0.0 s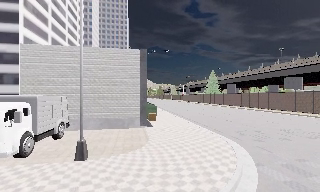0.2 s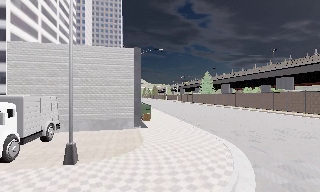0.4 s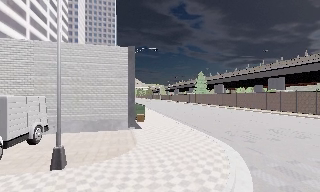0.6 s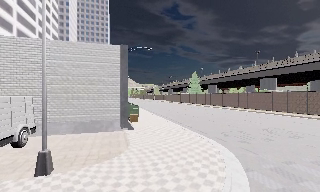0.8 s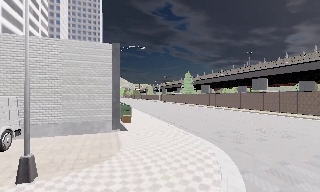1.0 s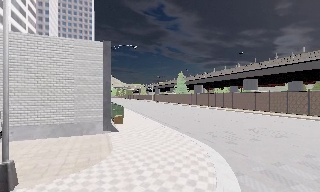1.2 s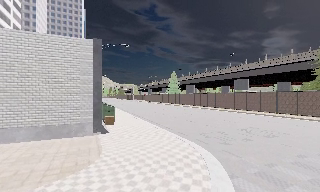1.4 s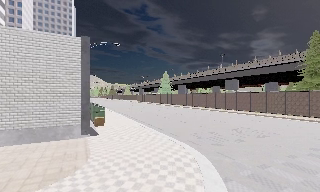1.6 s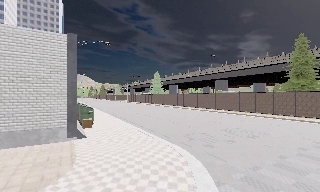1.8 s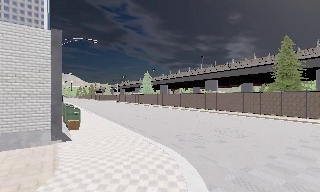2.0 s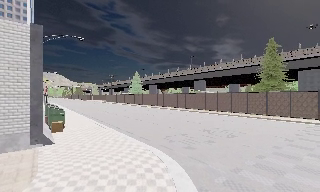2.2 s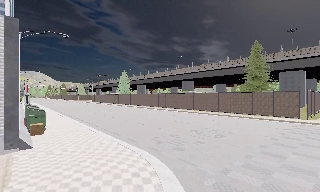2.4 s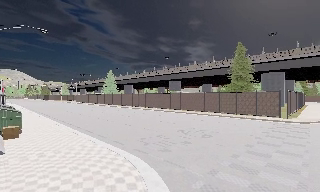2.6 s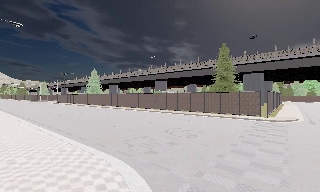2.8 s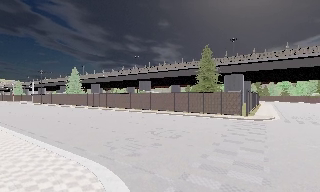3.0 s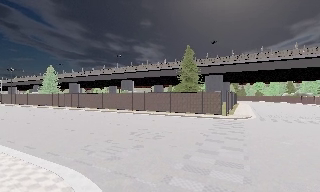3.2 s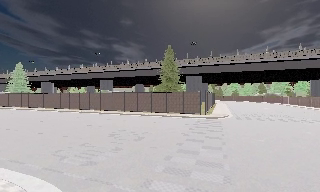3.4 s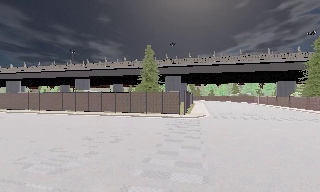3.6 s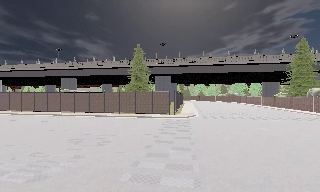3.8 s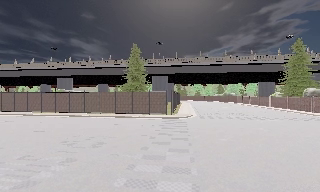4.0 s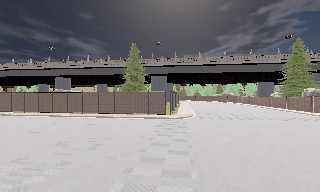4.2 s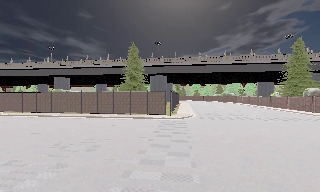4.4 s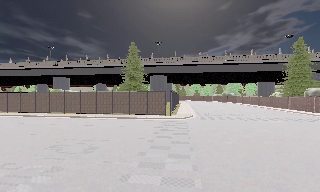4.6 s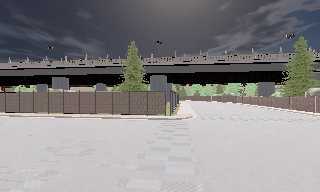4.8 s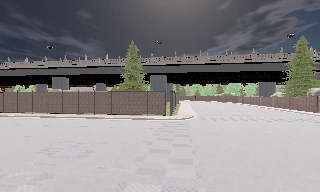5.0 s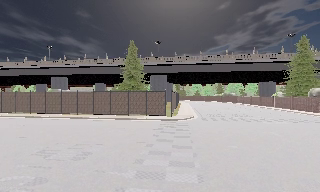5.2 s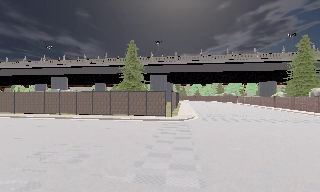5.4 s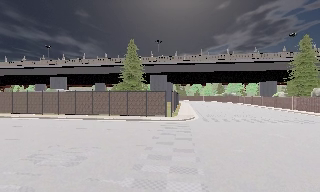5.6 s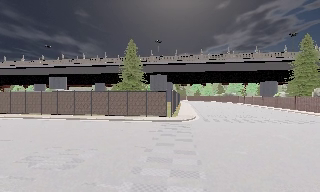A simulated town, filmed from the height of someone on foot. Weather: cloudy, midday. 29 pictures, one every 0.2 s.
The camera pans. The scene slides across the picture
to the left.
The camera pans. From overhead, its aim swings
clockwise.
0.0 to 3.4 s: The scene slides to the left, as the camera pans about 65 degrees to its right. It travels forward, about 4.5 m.
3.4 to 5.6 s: The camera travels forward, about 3 m, so what stands in front looms larger.
The film runs forward here.
